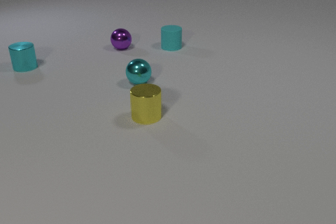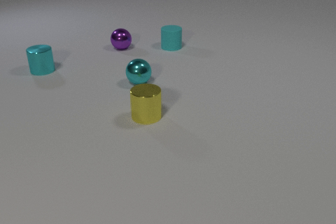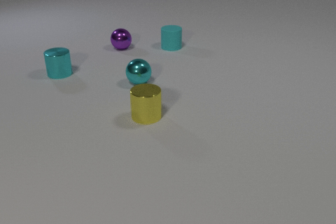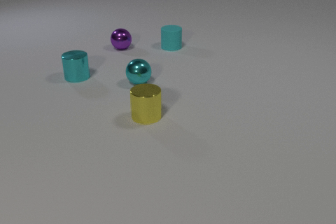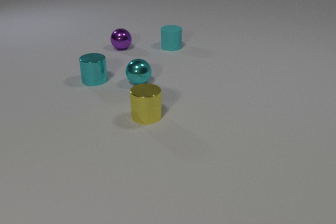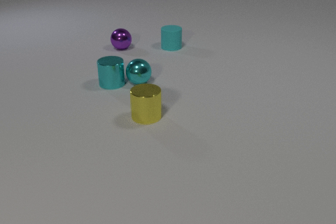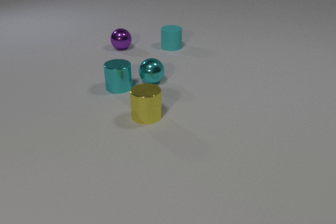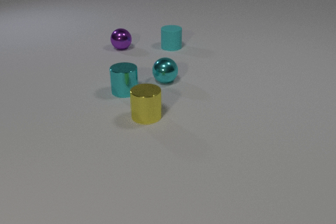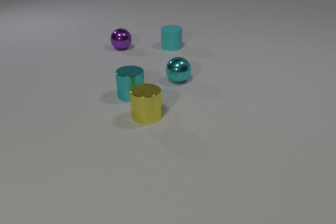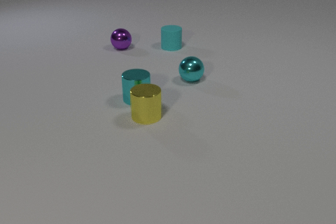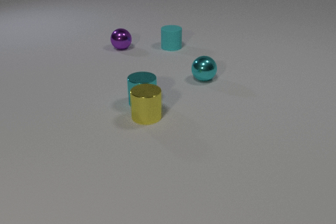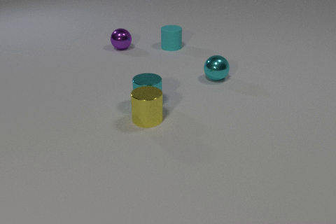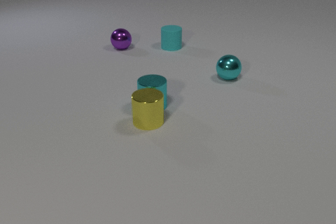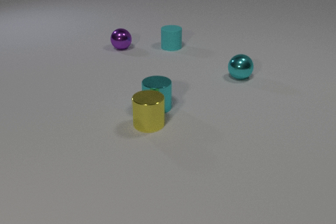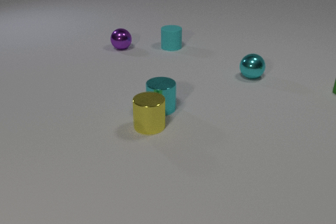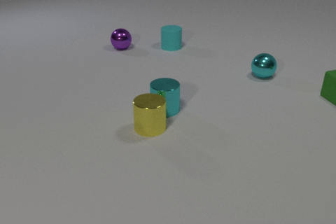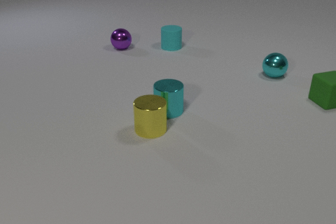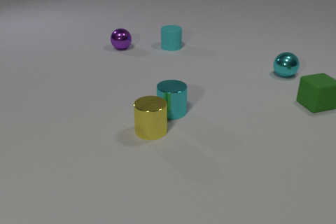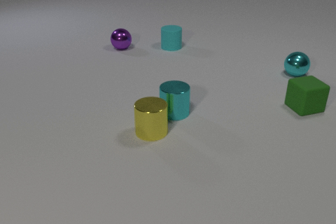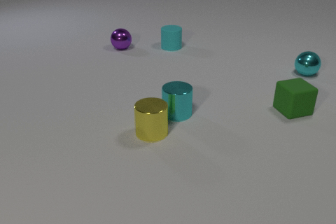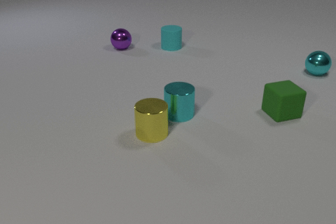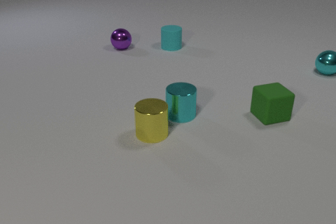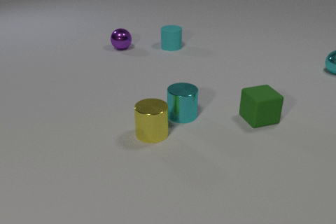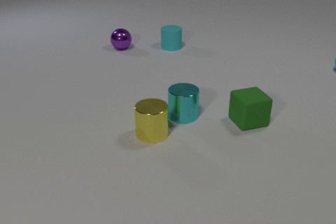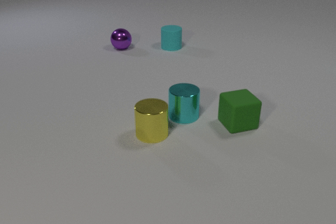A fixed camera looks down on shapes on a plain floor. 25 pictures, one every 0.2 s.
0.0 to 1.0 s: The cyan metal cylinder slides to the right and toward the camera. The cyan metal cylinder and the cyan metal sphere collide.
1.0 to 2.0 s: The cyan metal cylinder slides toward the camera and to the right. The cyan metal sphere rolls to the right. The cyan metal cylinder and the yellow metal cylinder collide.
2.0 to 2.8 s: The cyan metal cylinder slides to the right and toward the camera. The cyan metal sphere rolls to the right. The yellow metal cylinder slides toward the camera. The green rubber cube comes in at the right edge.
2.8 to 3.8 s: The cyan metal cylinder slides to the right and toward the camera. The cyan metal sphere rolls to the right and away from the camera. The yellow metal cylinder slides toward the camera. The green rubber cube slides toward the camera and to the left.
3.8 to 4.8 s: The cyan metal cylinder slides to the right. The cyan metal sphere rolls to the right and away from the camera, leaves at the right edge. The green rubber cube slides to the left and toward the camera.
How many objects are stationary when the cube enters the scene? 2.
What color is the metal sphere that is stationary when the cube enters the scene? purple.
What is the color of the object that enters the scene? green.
